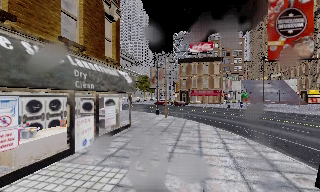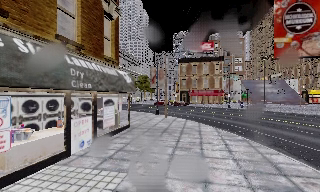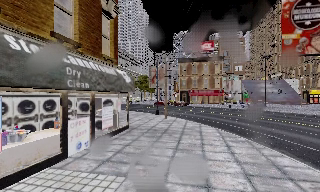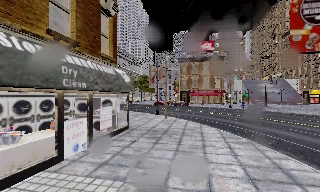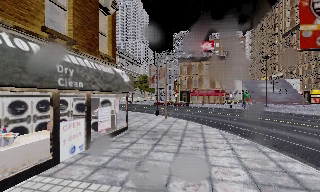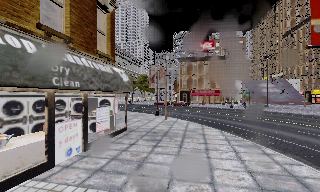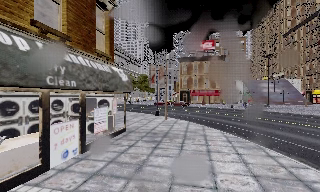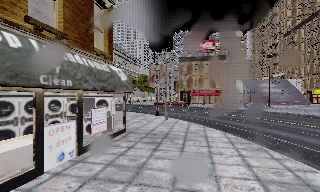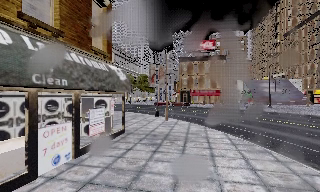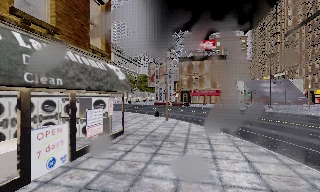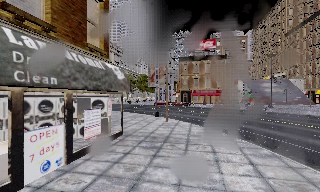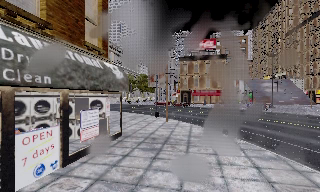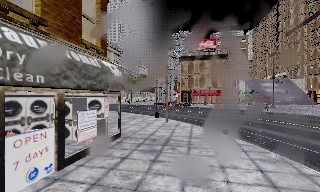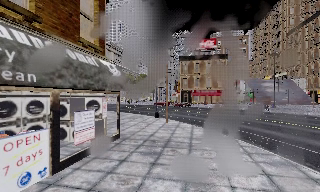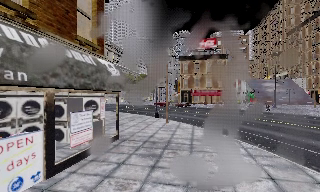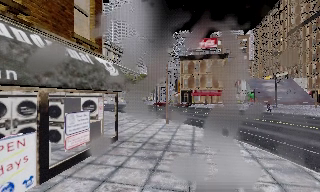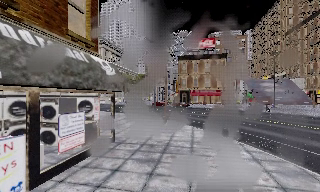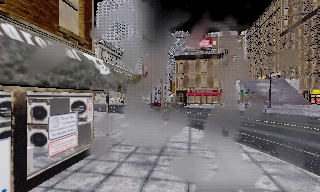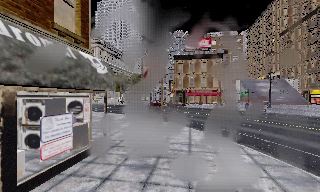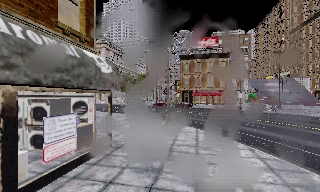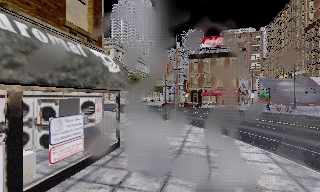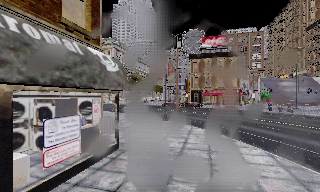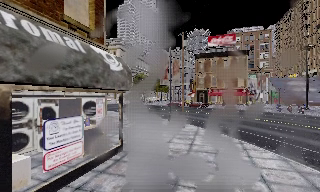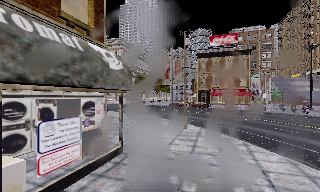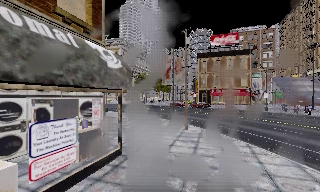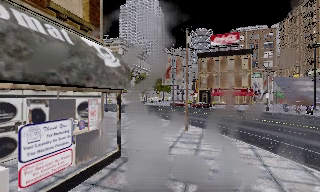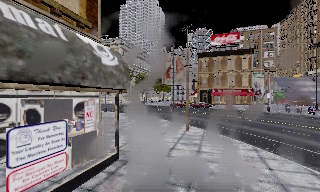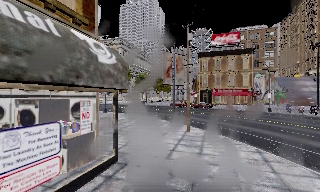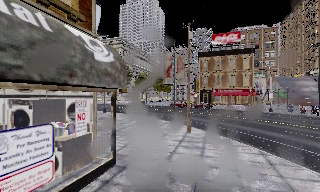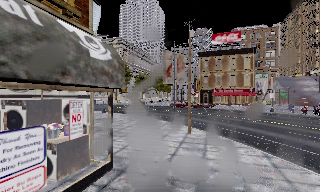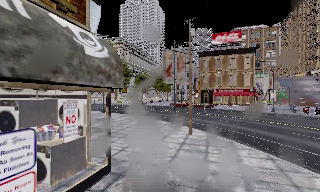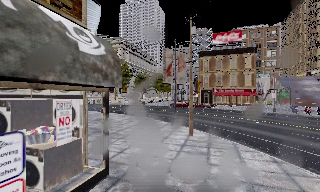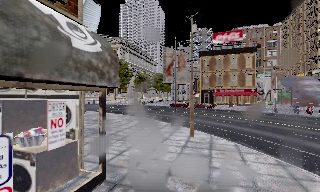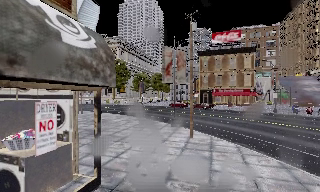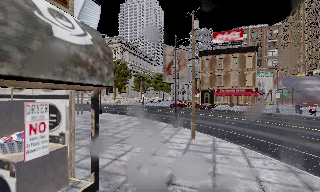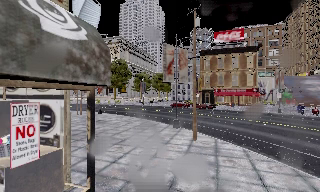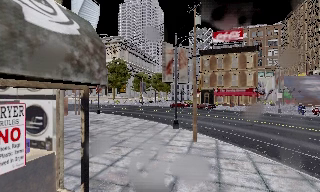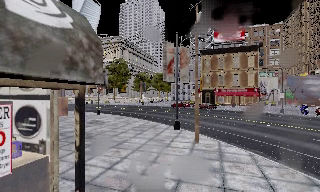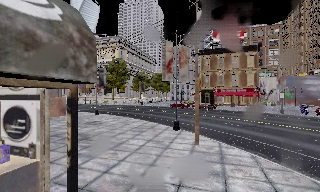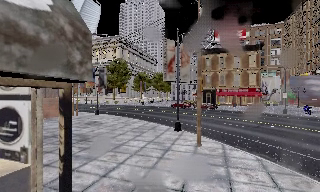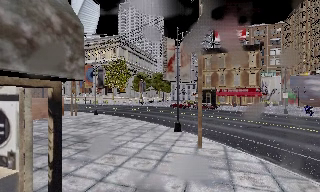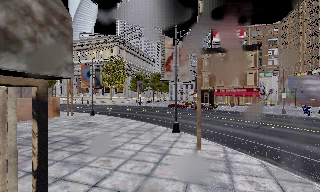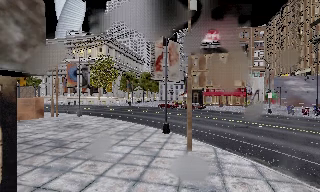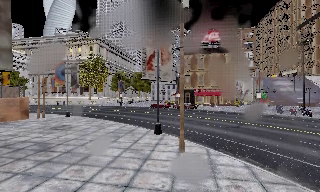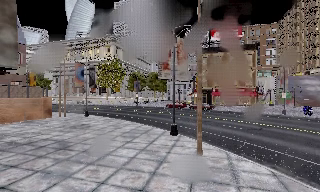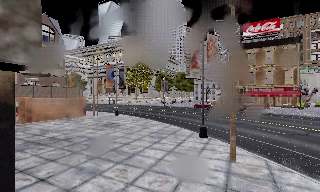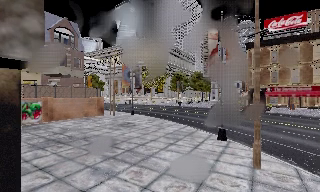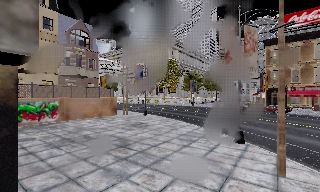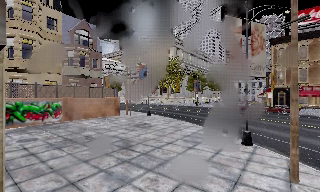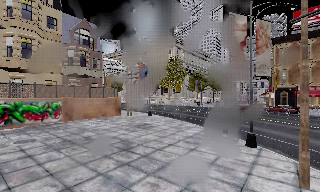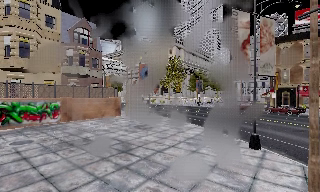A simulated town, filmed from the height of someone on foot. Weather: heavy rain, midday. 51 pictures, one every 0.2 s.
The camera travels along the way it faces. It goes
forward.
0.0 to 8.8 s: The camera travels forward, about 12 m, so what stands in front looms larger.
8.8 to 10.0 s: The camera pans to its left, which is counterclockwise from overhead, by about 20 degrees. It travels forward, about 1.5 m, so what stands in front looms larger.
The film runs forward here.
